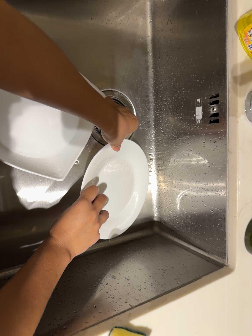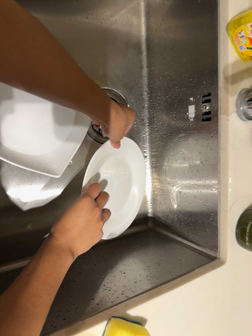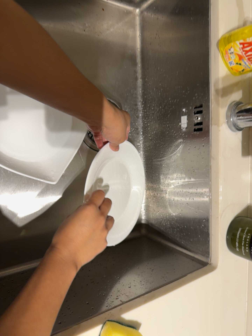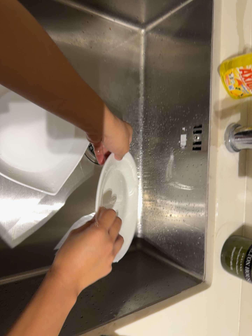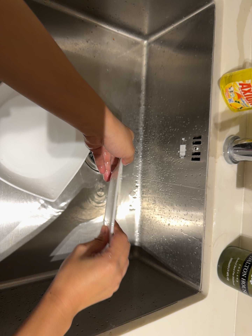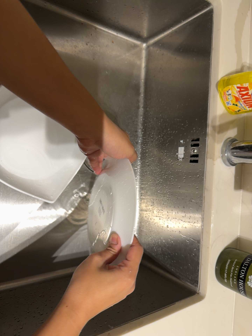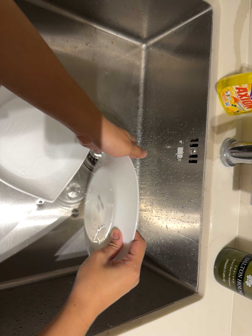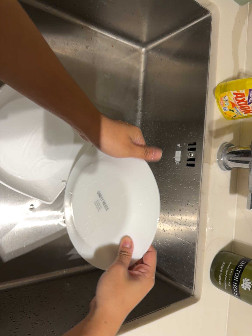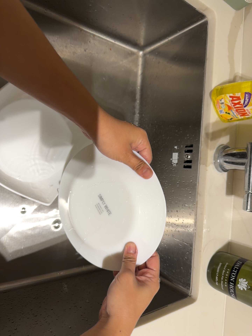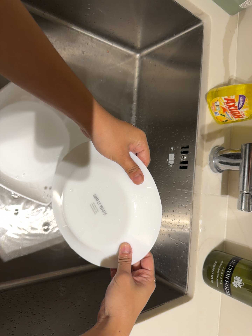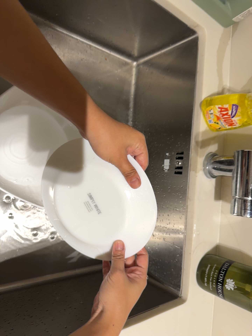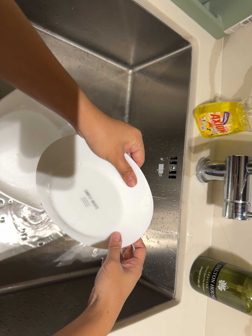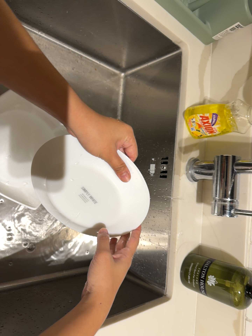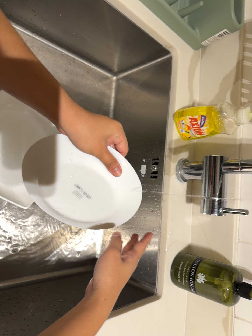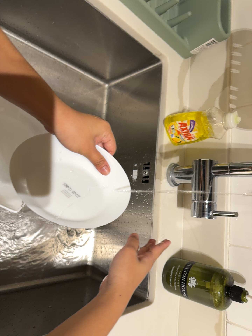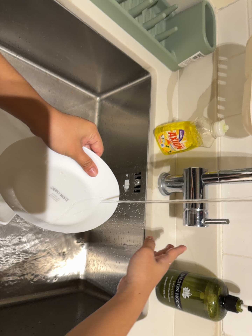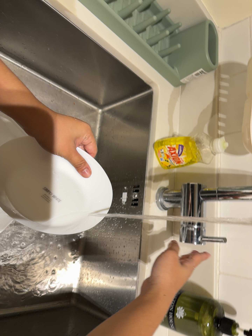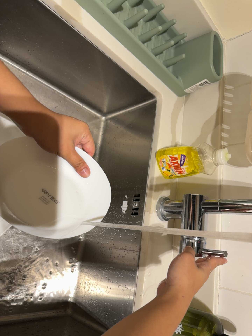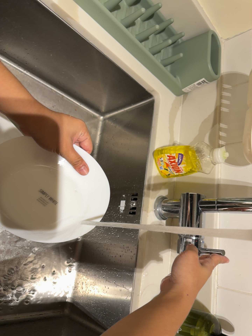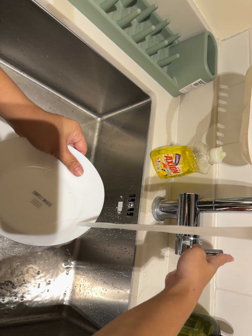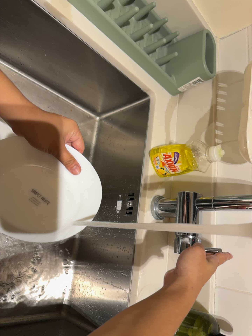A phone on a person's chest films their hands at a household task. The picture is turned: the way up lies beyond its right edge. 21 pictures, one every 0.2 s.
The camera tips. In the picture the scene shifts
downward.
0.0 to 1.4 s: The camera shifts only a little, or ends up much as it began.
1.4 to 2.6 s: The camera travels backward, about 7 cm, so what stands in front gets smaller.
2.6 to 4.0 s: The camera's aim tips toward the top of its view by about 10 degrees, and the scene shifts downward.
The film runs backward here.
